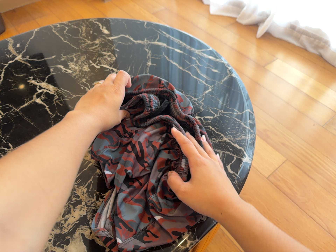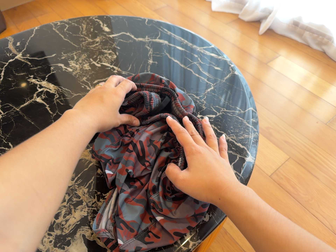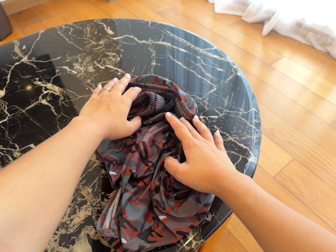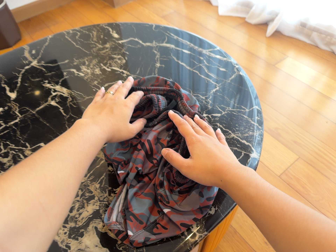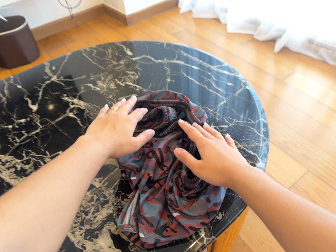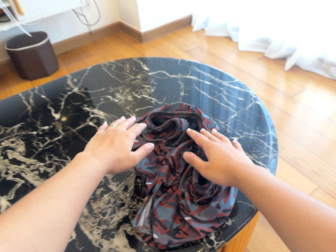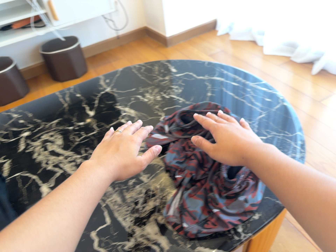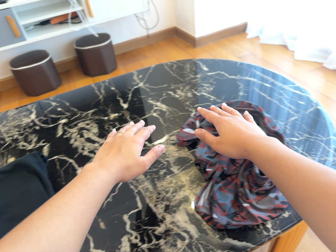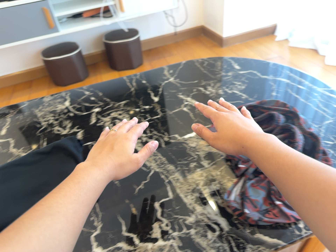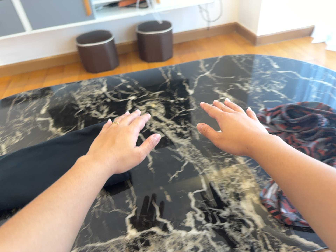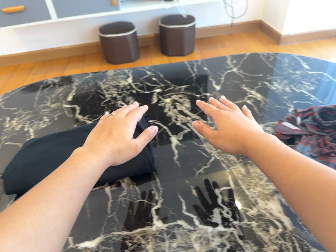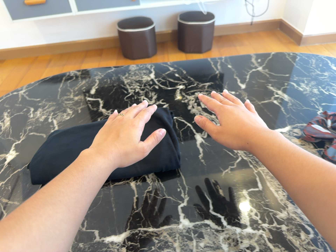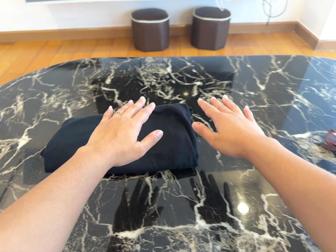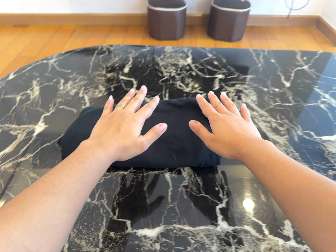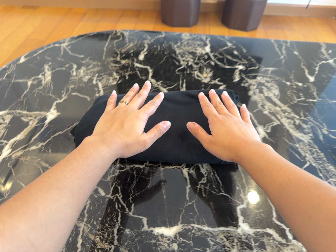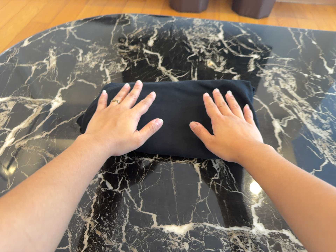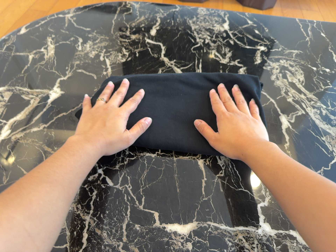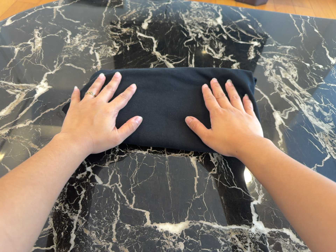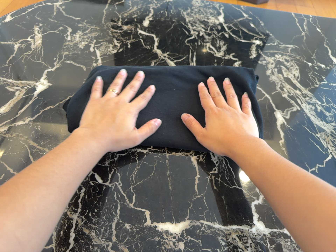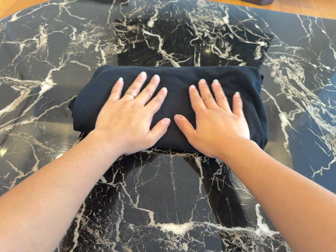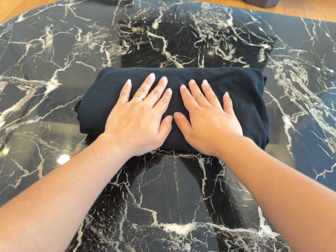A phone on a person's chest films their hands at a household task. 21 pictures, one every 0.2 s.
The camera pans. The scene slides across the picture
to the right.
The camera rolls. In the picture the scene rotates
clockwise.
0.0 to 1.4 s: The camera swings to its left by about 15 degrees, and the scene slides to the right. It travels backward, toward the bottom of its view and to its left, about 14 cm, so what stands in front gets smaller. Its aim tips toward the top of its view by about 10 degrees.
1.4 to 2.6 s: The camera pans to its left by about 15 degrees. It travels to its left, about 24 cm, so close, fixed things drift to the right. It rolls about its line of sight by about 25 degrees, and the scene rotates clockwise.
2.6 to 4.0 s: The camera travels forward and to its left, about 10 cm, so what stands in front looms larger. Its aim tips toward the bottom of its view by about 10 degrees, and the scene shifts upward.
The film runs backward here.
